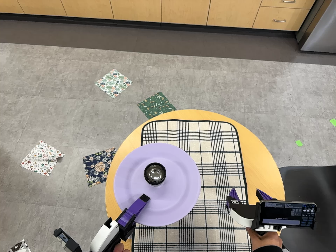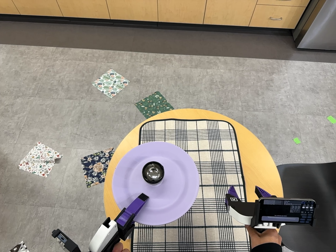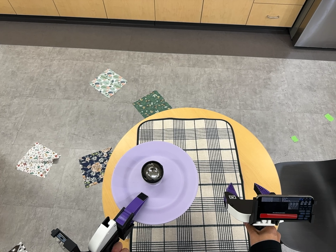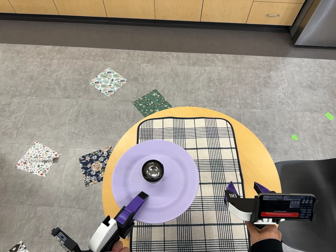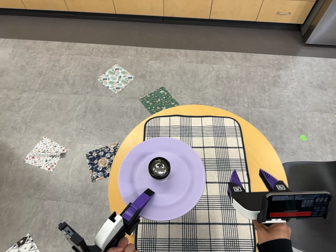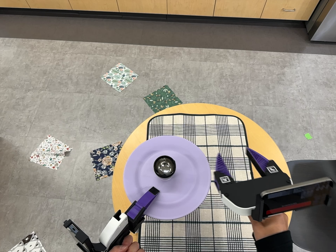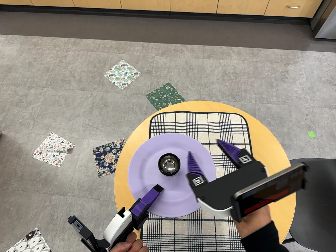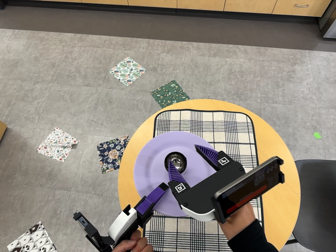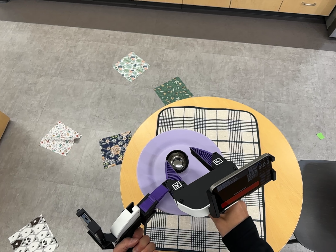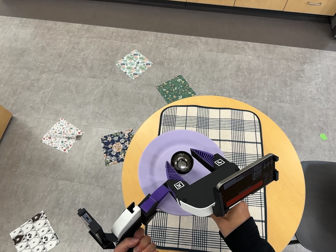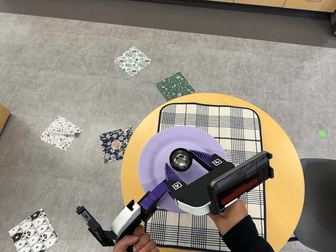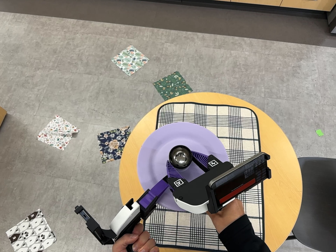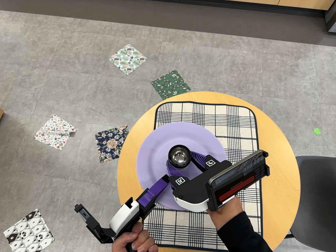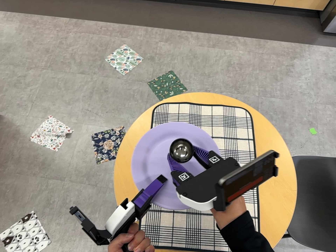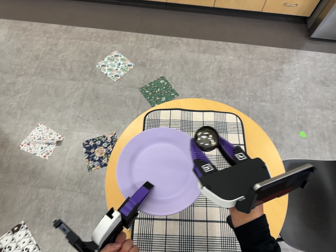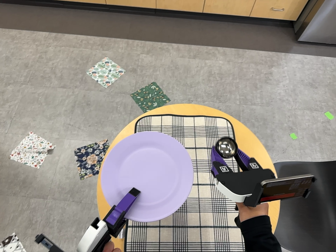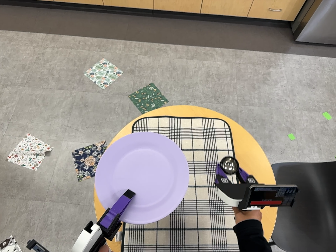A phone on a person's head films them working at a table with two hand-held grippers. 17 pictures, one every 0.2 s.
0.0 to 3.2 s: The camera travels toward the top of its view and forward, about 6 cm.
The film runs forward here.
